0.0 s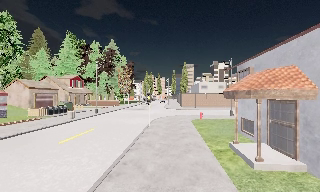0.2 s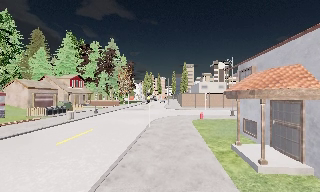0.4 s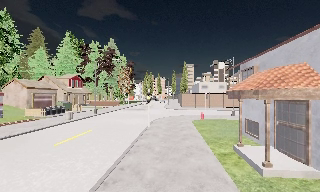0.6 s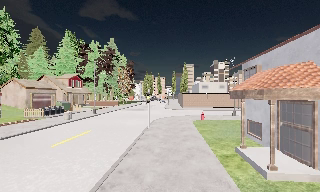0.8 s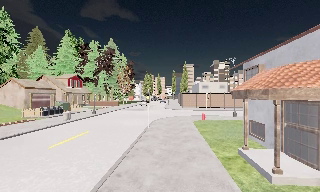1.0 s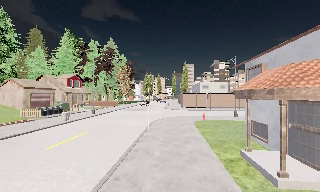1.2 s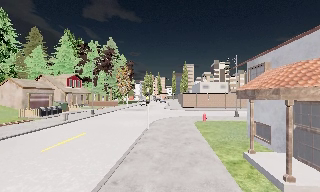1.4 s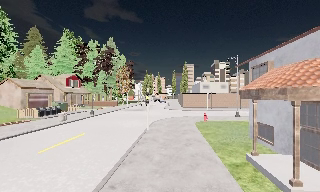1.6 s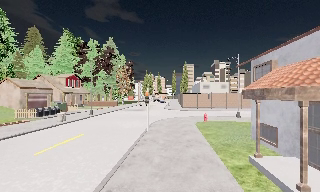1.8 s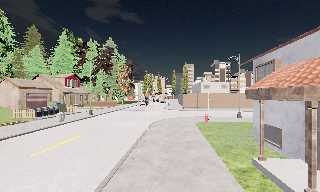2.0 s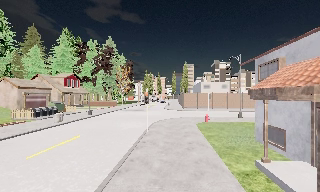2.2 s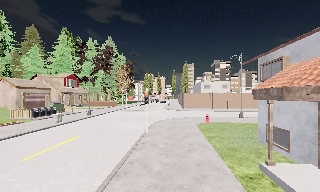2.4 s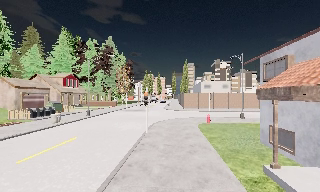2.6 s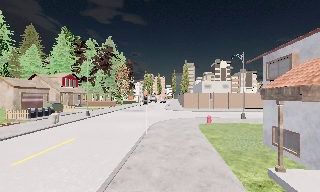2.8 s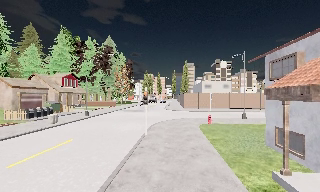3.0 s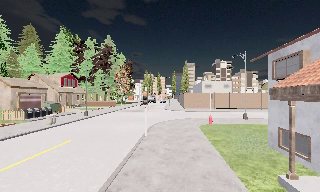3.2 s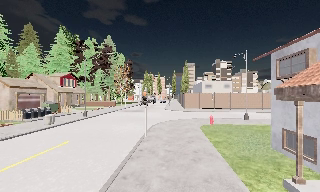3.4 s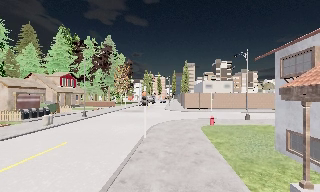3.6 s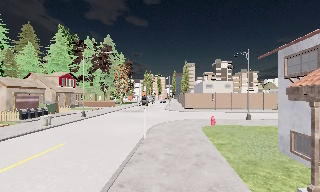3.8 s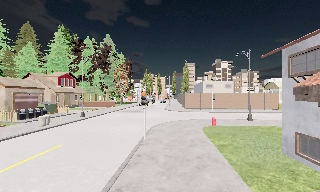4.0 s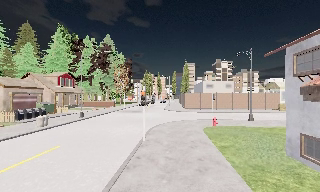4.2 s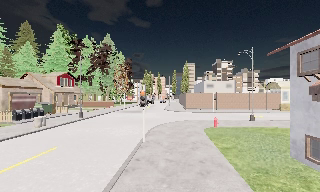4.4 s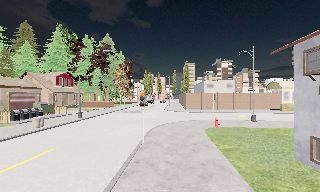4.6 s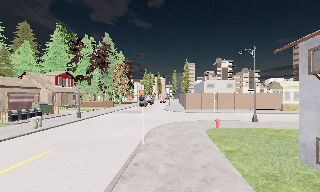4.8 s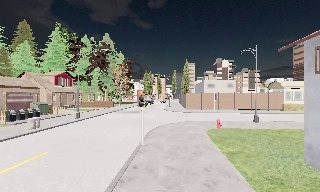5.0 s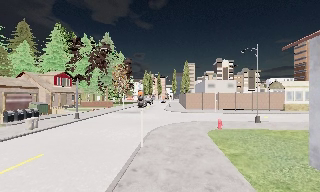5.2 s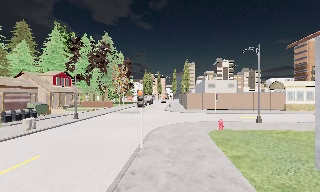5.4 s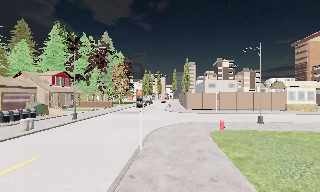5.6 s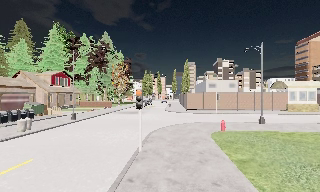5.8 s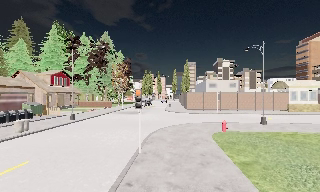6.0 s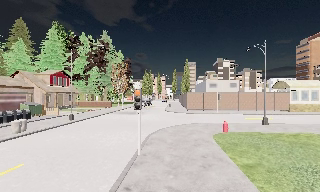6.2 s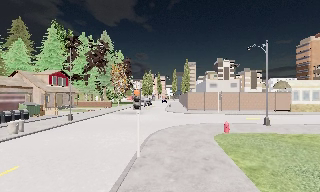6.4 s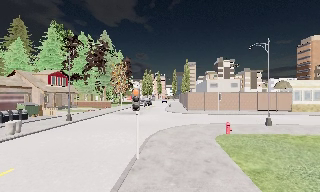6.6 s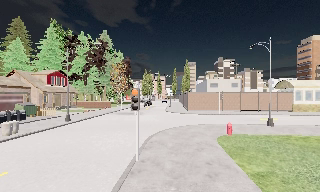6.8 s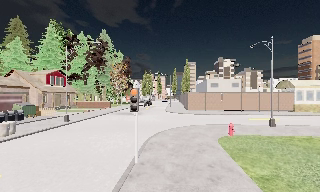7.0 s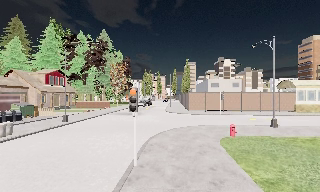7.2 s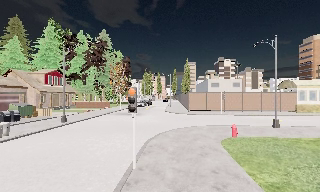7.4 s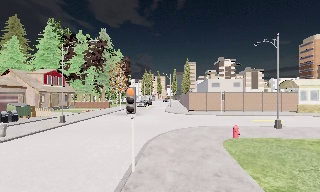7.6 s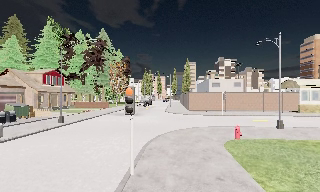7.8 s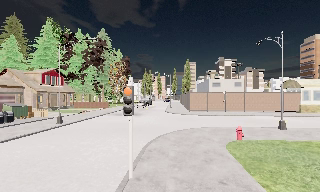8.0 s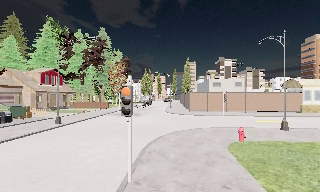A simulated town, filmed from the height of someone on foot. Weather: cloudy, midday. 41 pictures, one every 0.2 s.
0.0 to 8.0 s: The camera travels forward, about 9 m, so what stands in front looms larger.
The film runs forward here.
